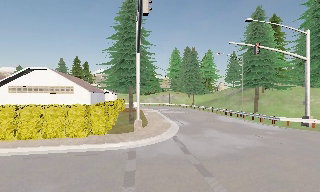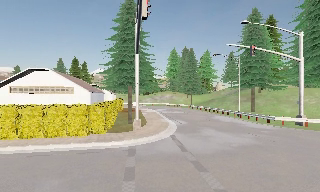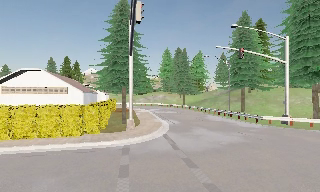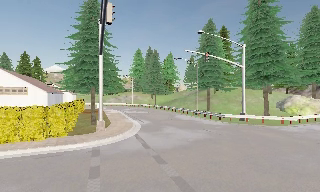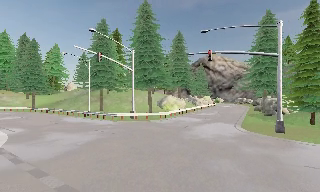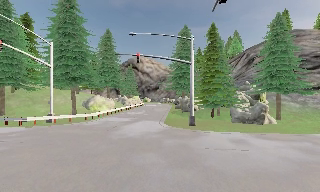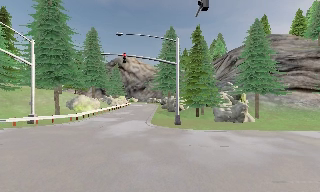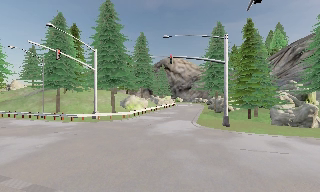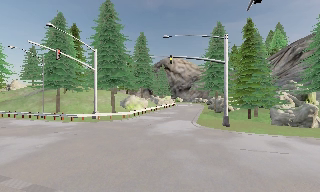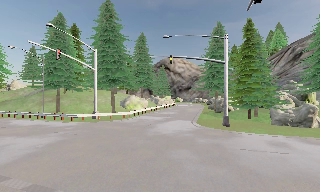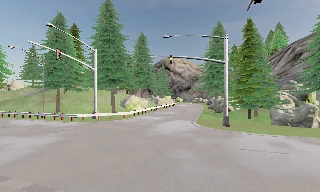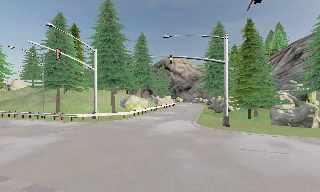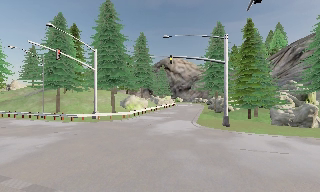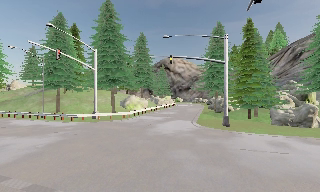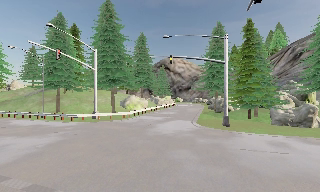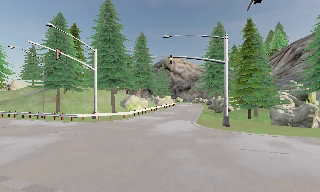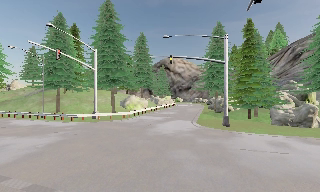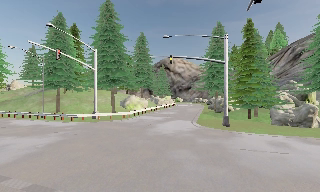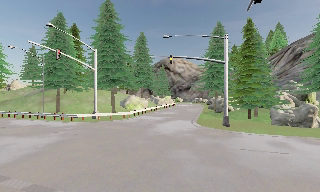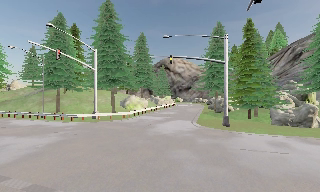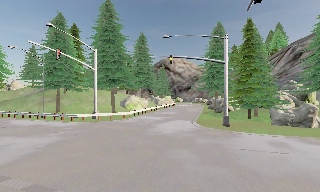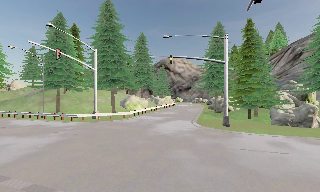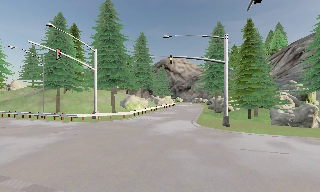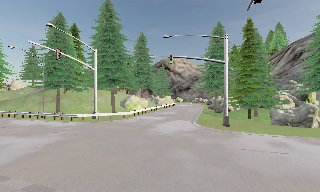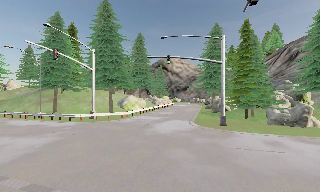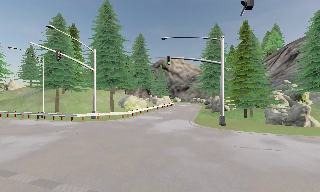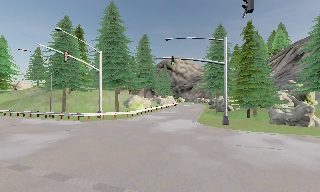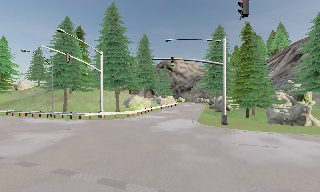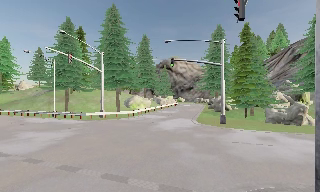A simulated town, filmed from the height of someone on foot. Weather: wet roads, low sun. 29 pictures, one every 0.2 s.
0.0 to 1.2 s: The camera swings to its right by about 80 degrees, and the scene slides to the left. It travels backward, about 2 m.
1.2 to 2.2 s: The camera swings to its left by about 15 degrees, and the scene slides to the right.
2.2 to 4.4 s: The camera keeps its place and its aim.
4.4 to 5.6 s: The camera travels backward, about 1.5 m, so what stands in front gets smaller. It gains speed.
The film runs backward here.
